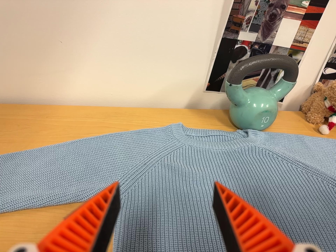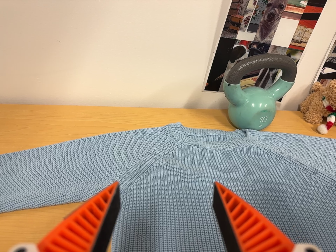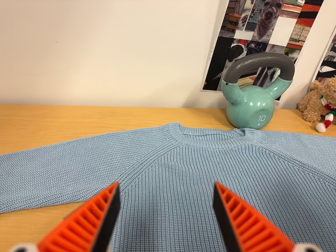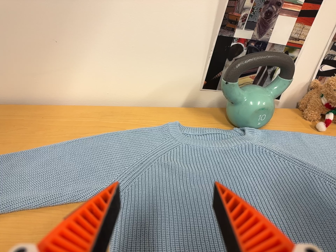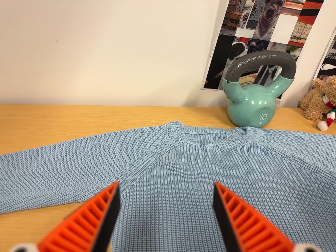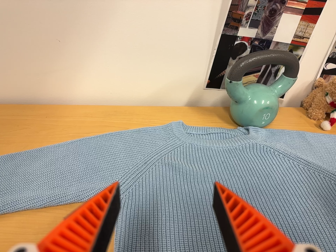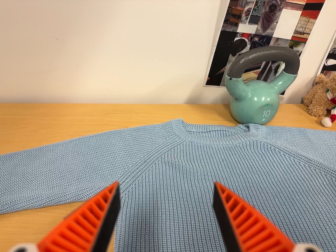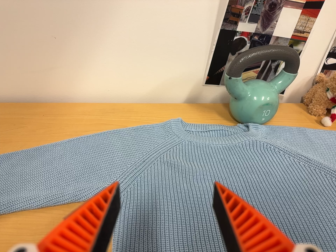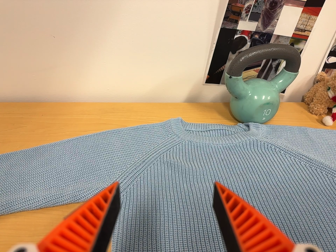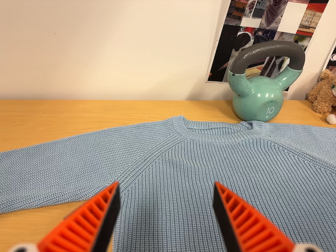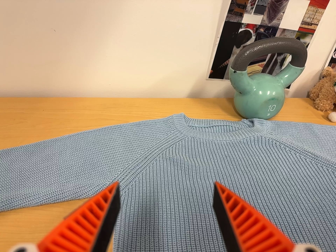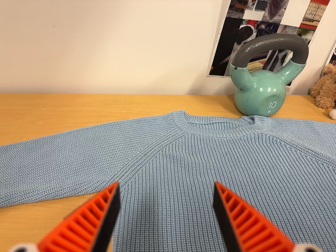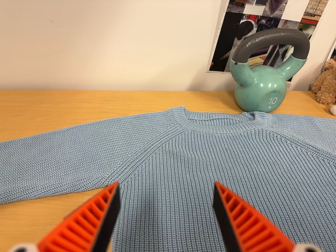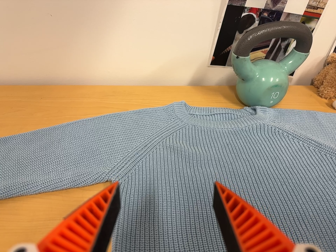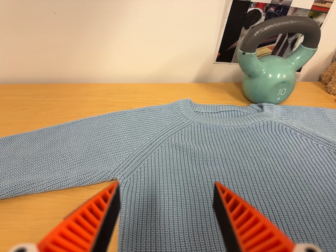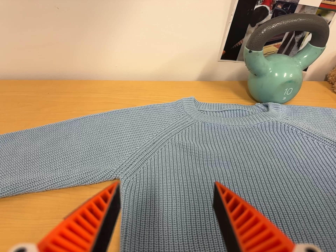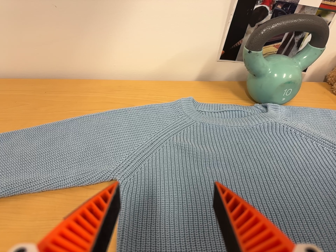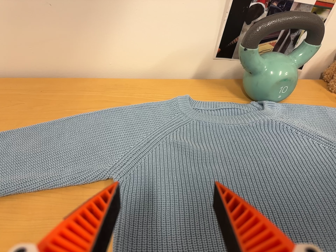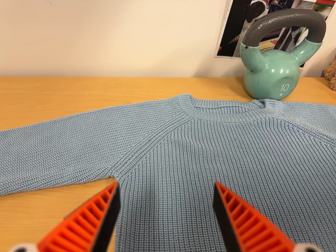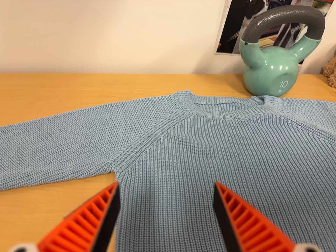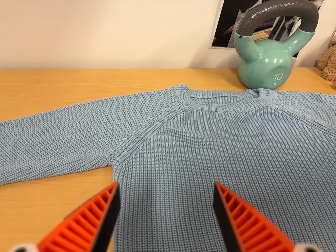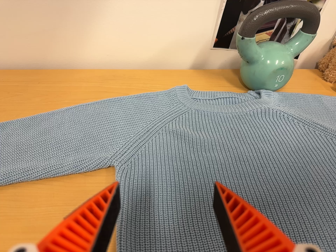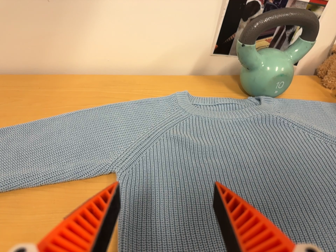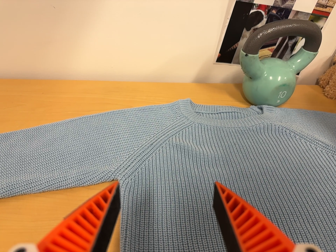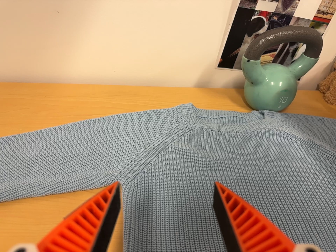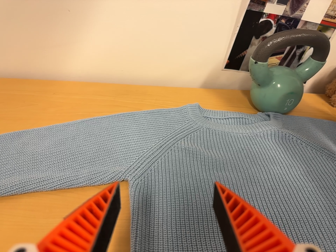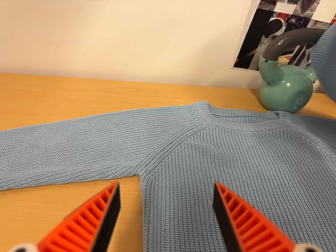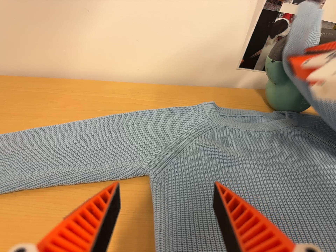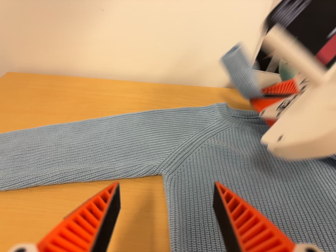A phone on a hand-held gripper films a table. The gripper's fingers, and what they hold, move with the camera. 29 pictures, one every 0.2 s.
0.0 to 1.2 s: The camera keeps its place and its aim.
1.2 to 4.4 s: The camera shifts only a little, or ends up much as it began.
4.4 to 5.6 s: The camera travels to its left, about 6 cm, so close, fixed things drift to the right.
The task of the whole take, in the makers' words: right arm across.
The film runs forward here.
